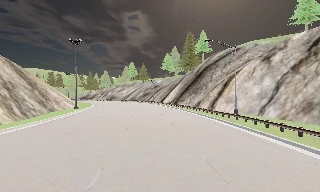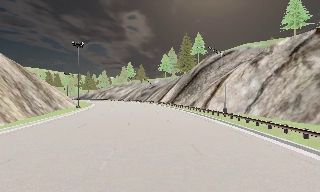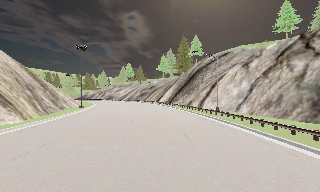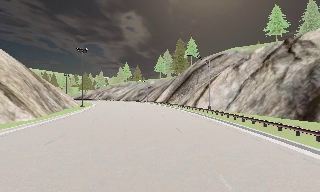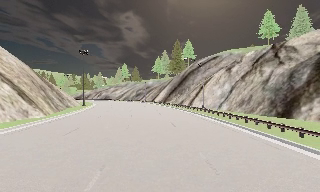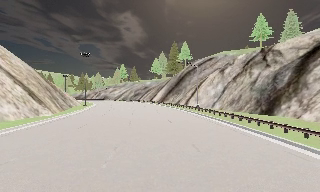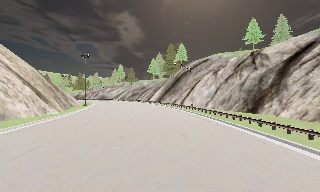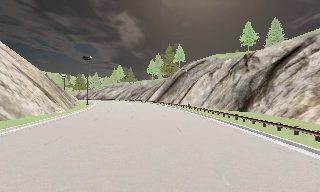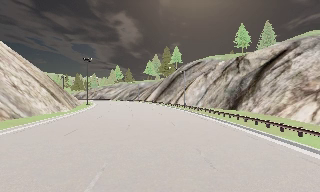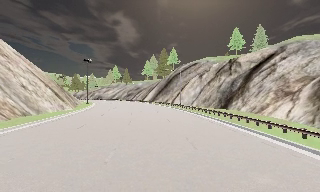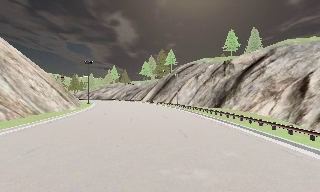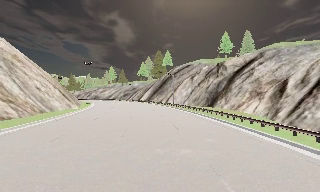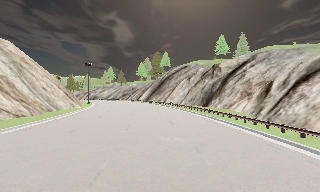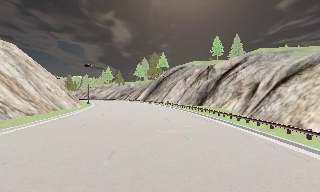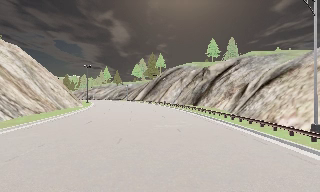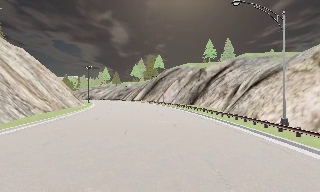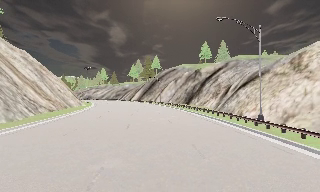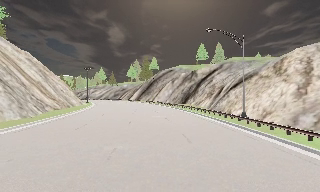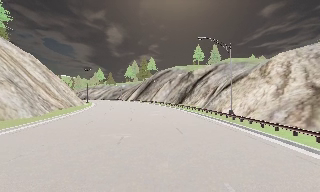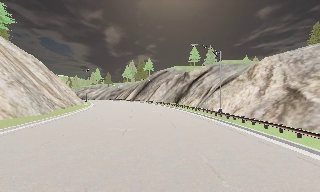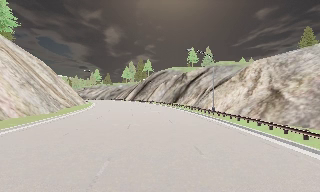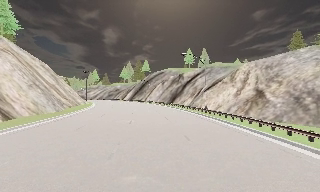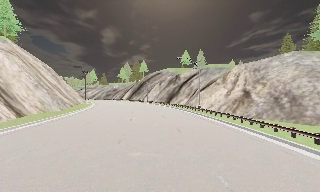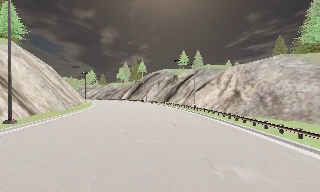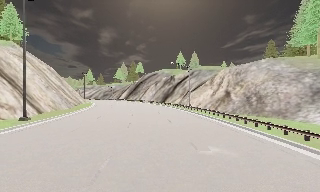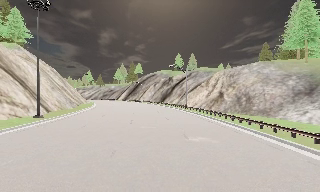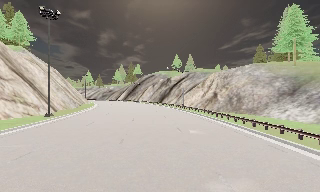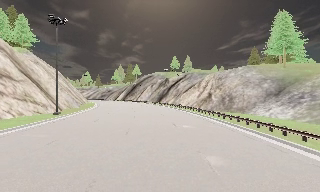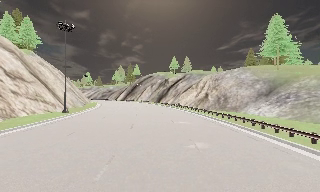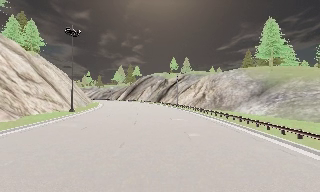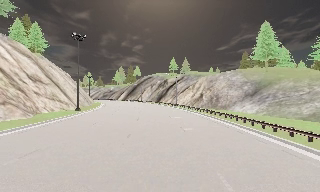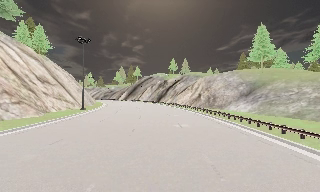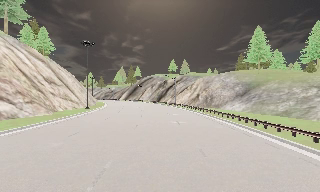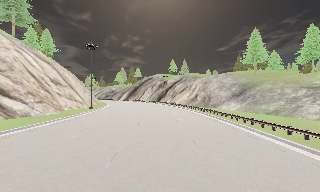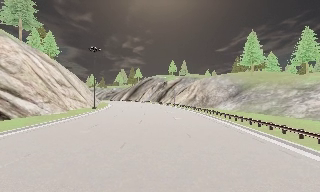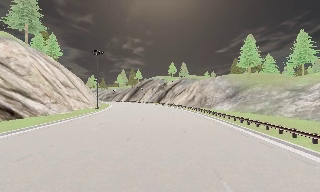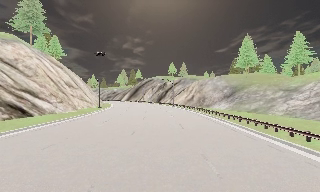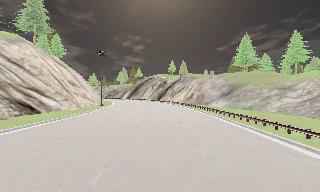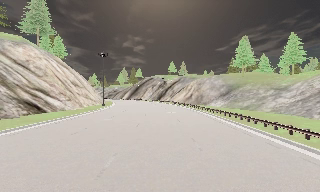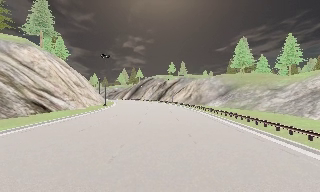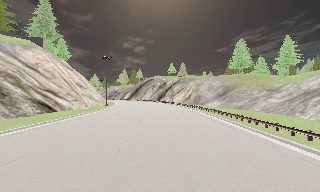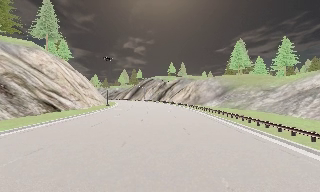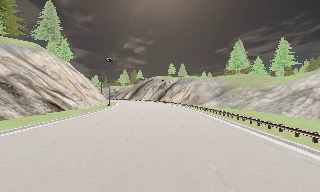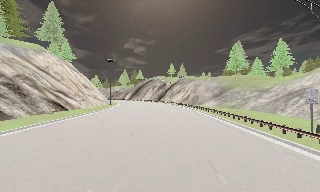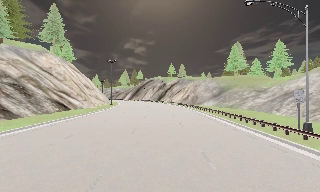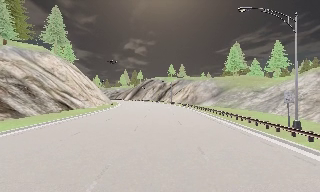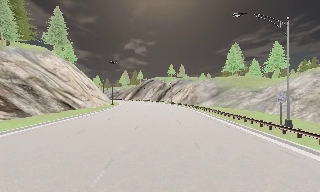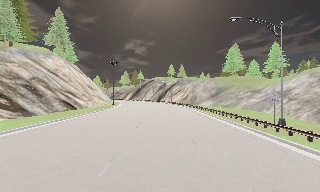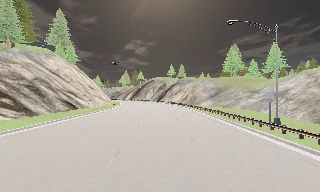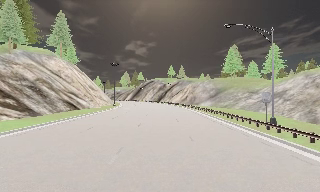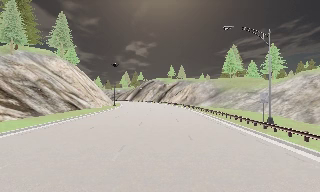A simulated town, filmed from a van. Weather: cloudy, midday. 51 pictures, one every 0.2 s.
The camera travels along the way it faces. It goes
backward.
0.0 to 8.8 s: The camera pans to its right, which is clockwise from overhead, by about 20 degrees. It travels backward, about 75 m, so what stands in front gets smaller.
8.8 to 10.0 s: The camera travels backward, about 3 m, so what stands in front gets smaller. It loses speed.
The film runs backward here.
